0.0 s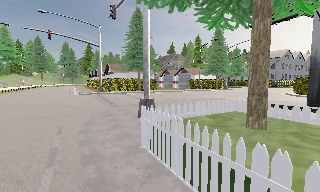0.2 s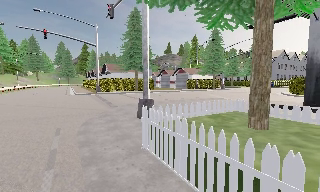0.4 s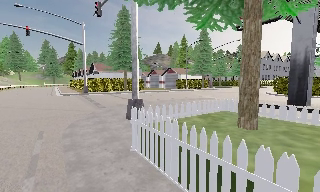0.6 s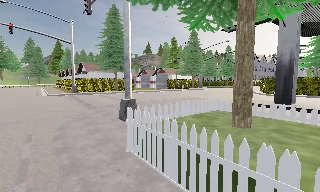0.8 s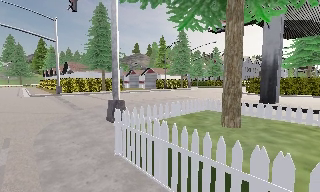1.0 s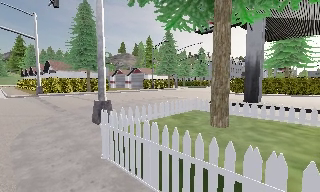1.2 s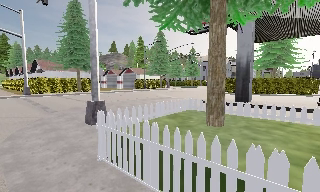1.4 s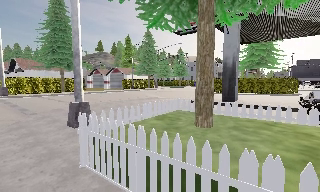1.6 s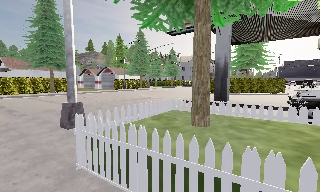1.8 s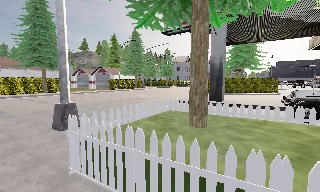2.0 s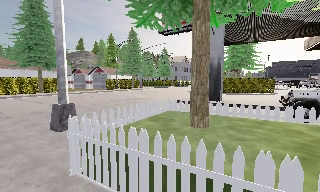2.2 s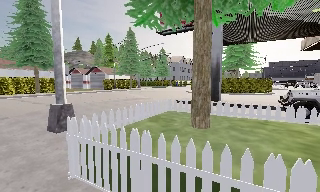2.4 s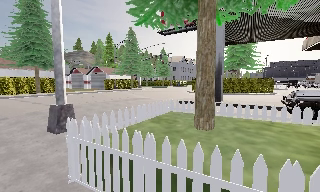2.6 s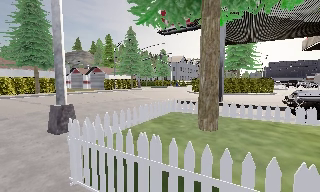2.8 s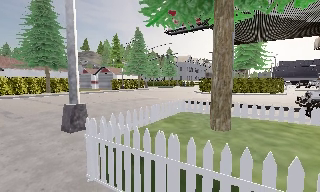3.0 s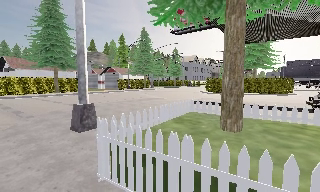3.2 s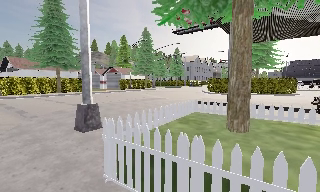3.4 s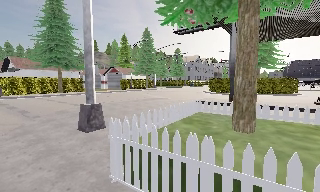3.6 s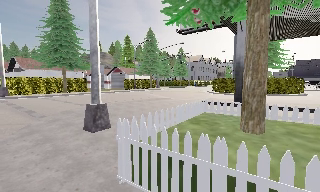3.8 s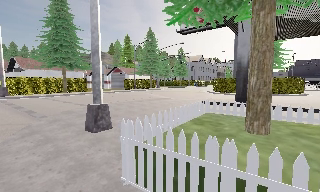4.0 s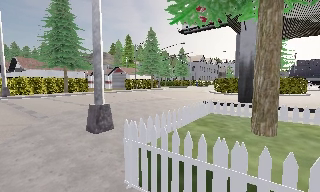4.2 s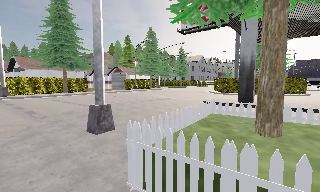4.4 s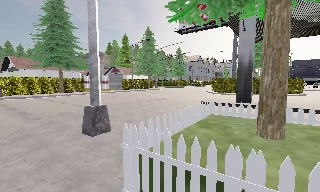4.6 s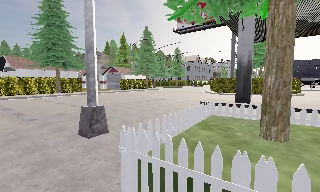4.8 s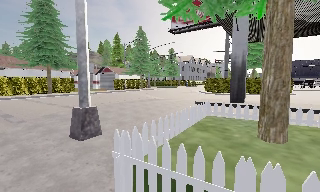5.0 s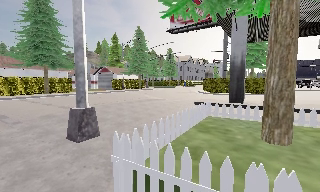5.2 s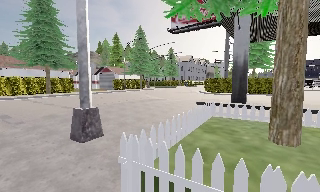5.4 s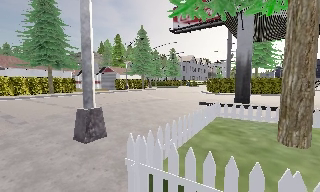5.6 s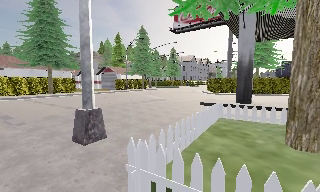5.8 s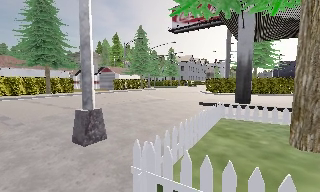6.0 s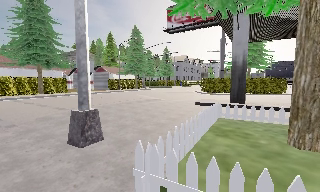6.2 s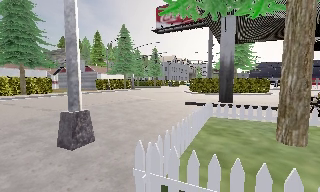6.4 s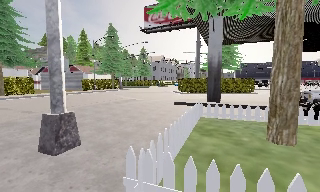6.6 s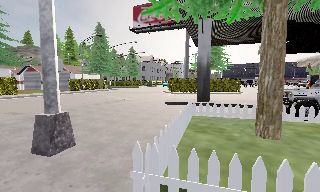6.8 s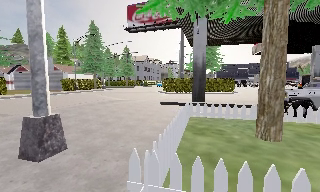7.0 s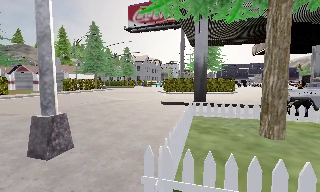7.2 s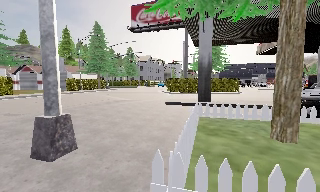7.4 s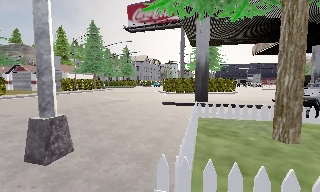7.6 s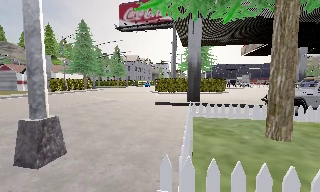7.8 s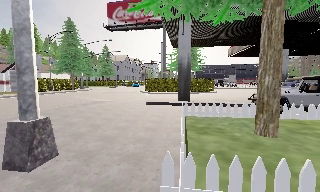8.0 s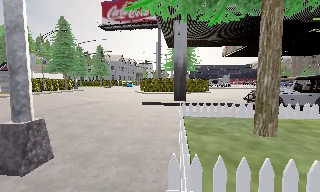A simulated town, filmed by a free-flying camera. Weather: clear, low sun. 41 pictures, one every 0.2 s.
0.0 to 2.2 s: The camera swings to its right by about 30 degrees, and the scene slides to the left. It travels to its left and forward, about 1 m.
2.2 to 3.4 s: The camera travels to its left, about 0.5 m, so close, fixed things drift to the right.
3.4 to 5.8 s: The camera travels forward and to its left, about 1 m, so what stands in front looms larger.
5.8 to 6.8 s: The scene slides to the left, as the camera pans about 15 degrees to its right.
6.8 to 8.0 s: The camera travels to its left, about 0.5 m.
The film runs forward here.
